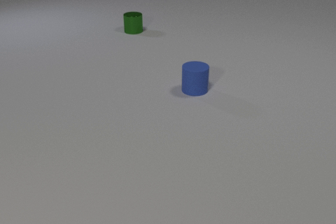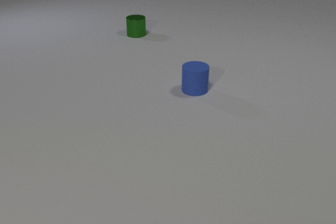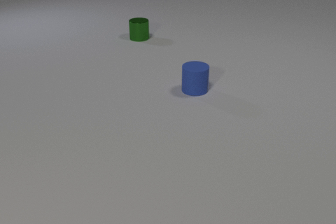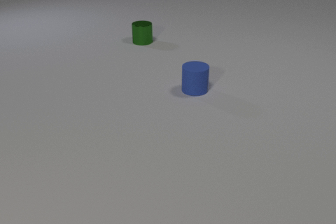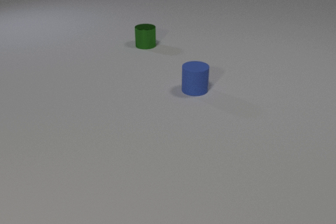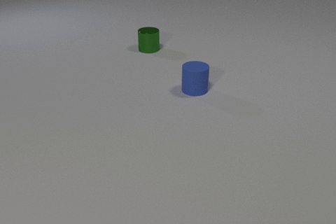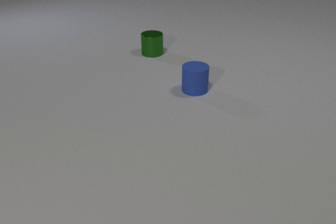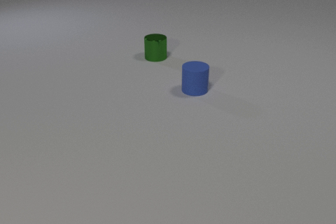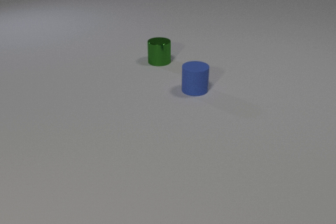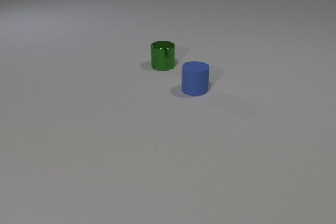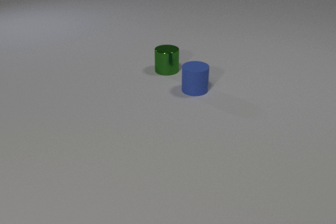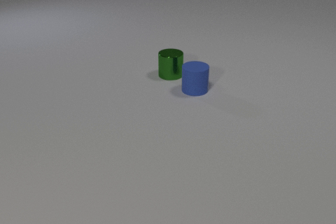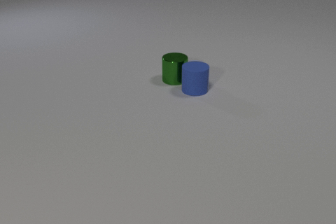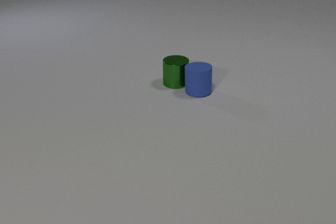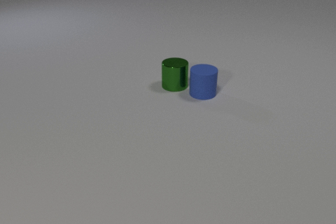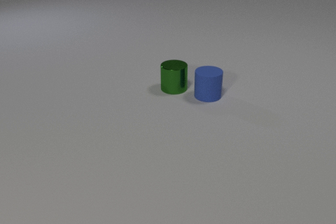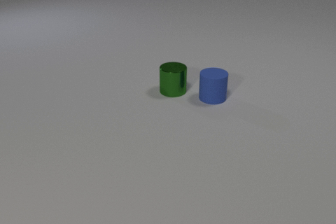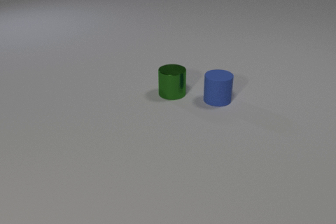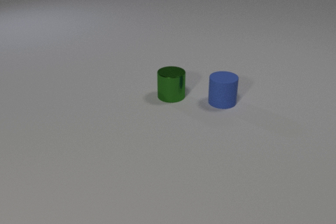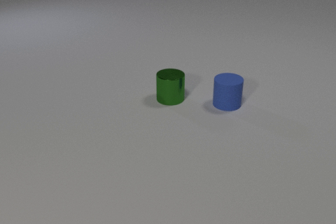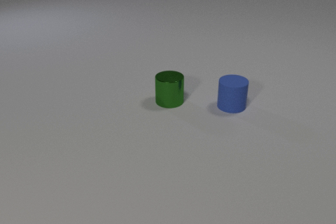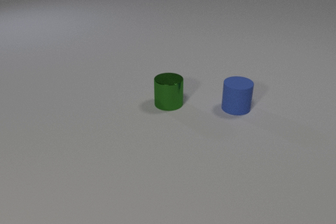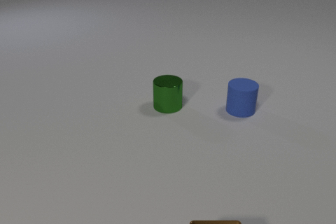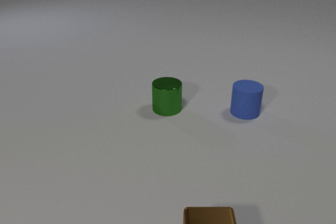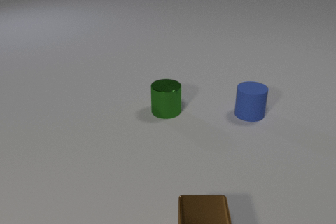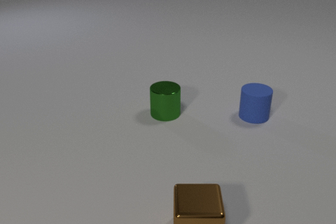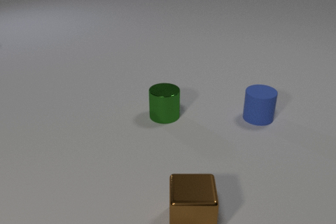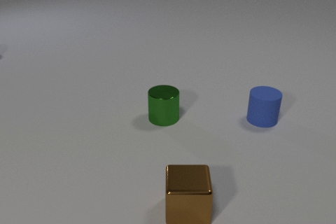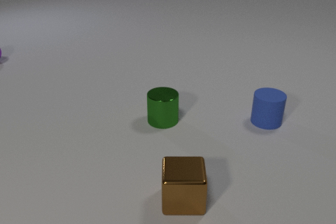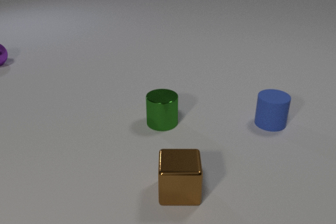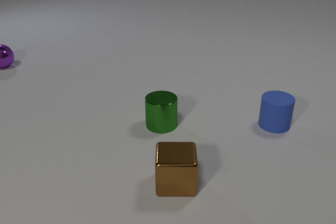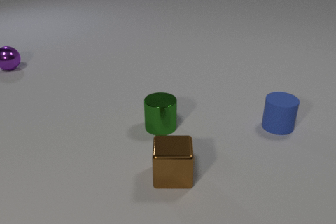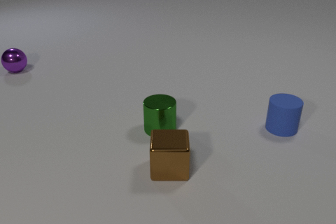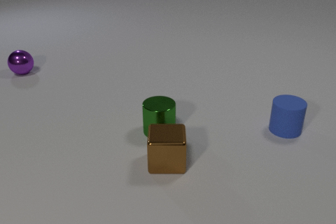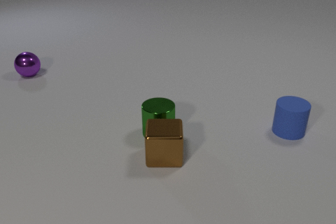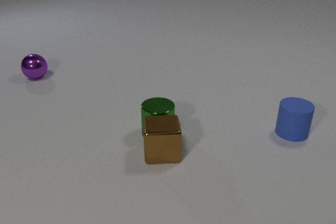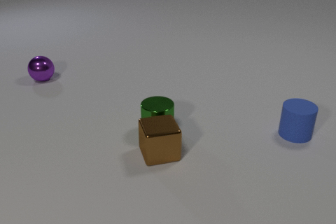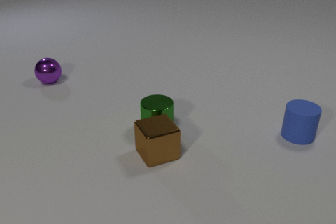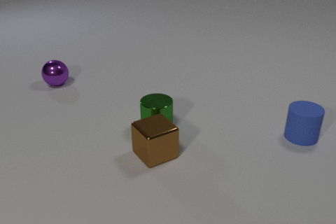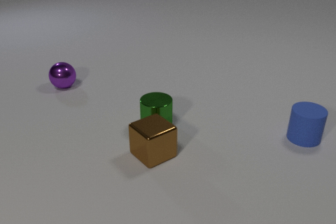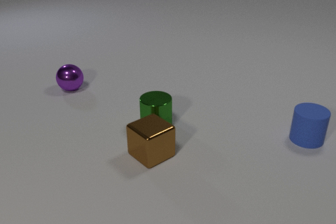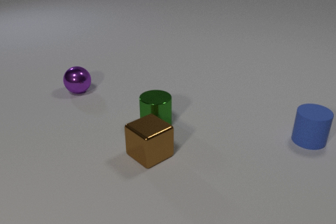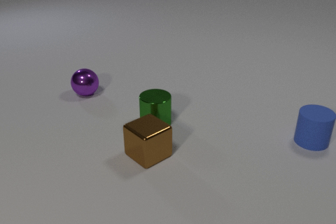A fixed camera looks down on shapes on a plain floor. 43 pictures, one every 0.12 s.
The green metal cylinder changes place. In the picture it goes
toward the camera.
0.00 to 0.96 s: The green metal cylinder slides toward the camera.
0.96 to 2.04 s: The green metal cylinder slides toward the camera. The blue rubber cylinder slides to the right and toward the camera. The green metal cylinder and the blue rubber cylinder collide.
2.04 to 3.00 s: The green metal cylinder slides toward the camera. The blue rubber cylinder slides to the right and toward the camera. The brown metal cube comes in at the bottom edge, slides away from the camera and to the left.
3.00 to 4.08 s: The green metal cylinder slides toward the camera. The blue rubber cylinder slides to the right and toward the camera. The brown metal cube slides away from the camera. The purple metal sphere comes in at the left edge, rolls toward the camera and to the right.
4.08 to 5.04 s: The green metal cylinder slides away from the camera. The blue rubber cylinder slides to the right and toward the camera. The brown metal cube slides to the left, spins so that its near face slides to the right, counterclockwise seen from above. The purple metal sphere rolls toward the camera and to the right. The green metal cylinder and the brown metal cube collide.
What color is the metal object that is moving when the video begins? green.
What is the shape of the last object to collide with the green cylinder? cube.
What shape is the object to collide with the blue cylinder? cylinder.
